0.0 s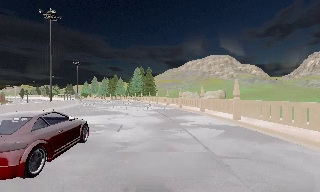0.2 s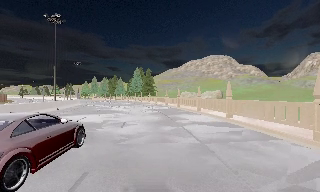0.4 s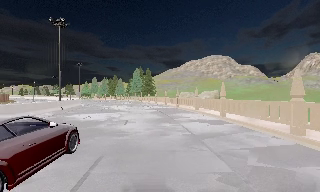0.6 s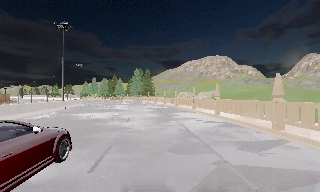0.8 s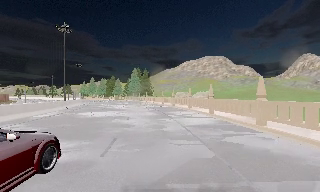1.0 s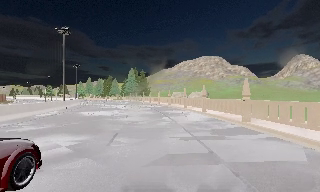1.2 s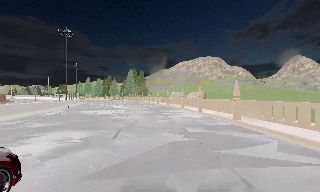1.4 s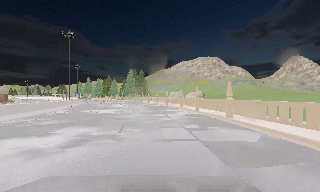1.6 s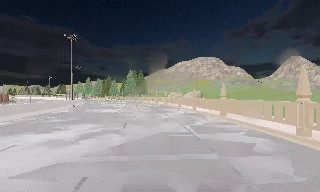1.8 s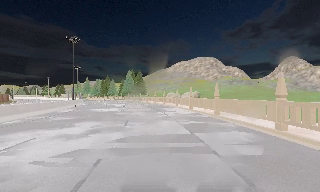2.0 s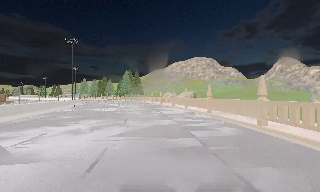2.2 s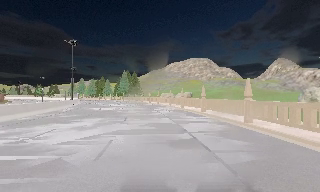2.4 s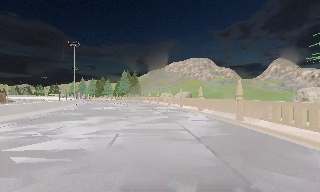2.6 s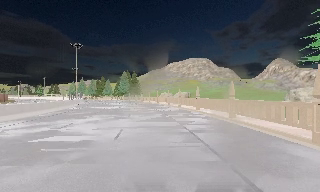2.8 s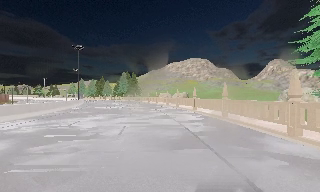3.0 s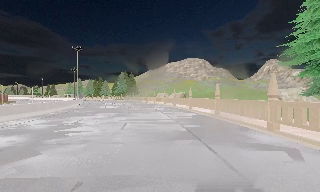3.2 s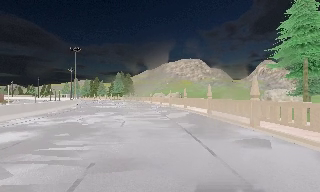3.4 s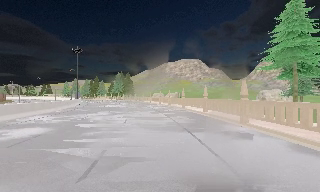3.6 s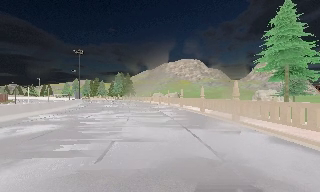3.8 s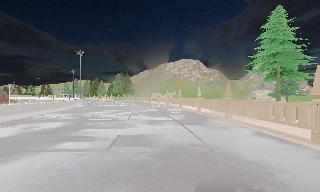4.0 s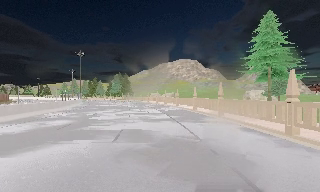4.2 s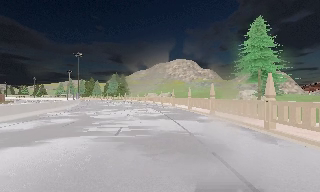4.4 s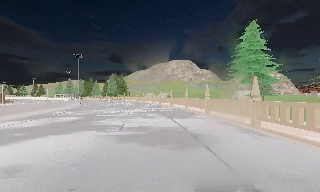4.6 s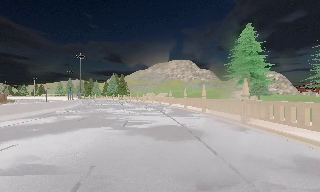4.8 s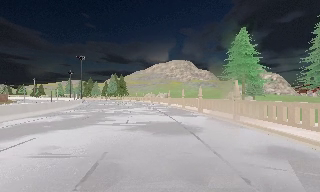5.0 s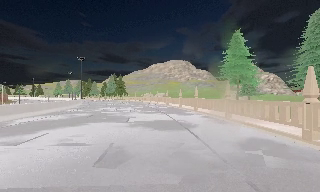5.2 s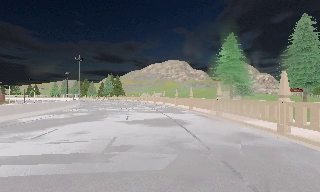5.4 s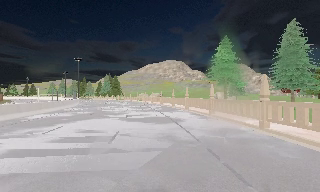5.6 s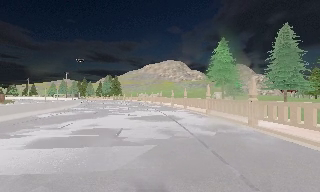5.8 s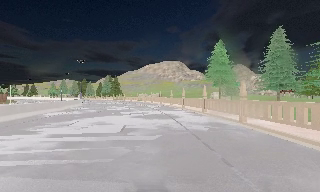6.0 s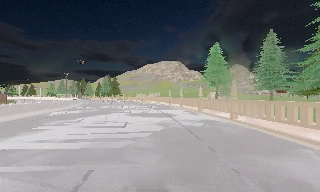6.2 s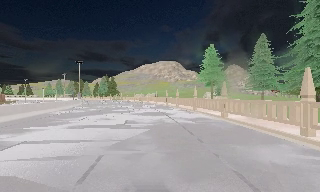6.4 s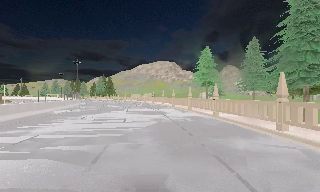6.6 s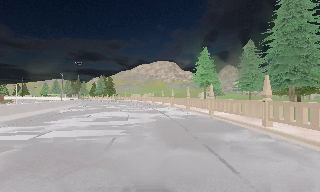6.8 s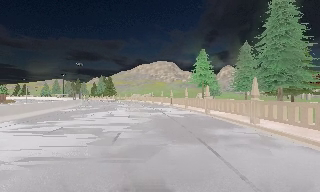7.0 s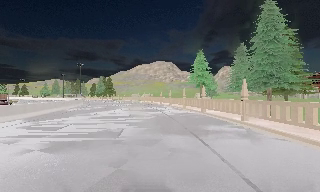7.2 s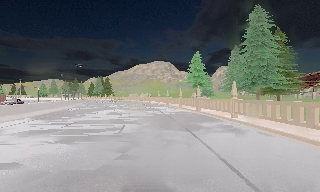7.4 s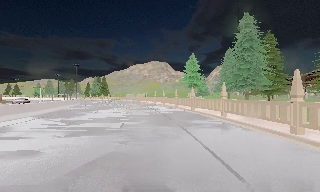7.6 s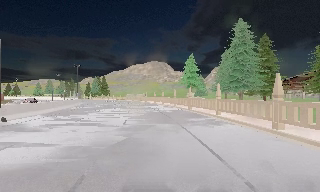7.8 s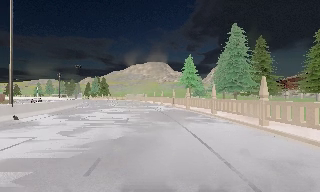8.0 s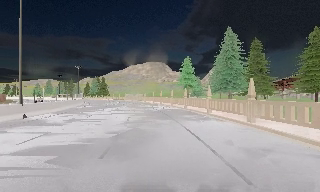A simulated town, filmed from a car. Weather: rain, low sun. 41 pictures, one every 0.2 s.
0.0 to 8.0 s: The camera pans to its right, which is clockwise from overhead, by about 20 degrees. It travels backward, about 40 m, so what stands in front gets smaller.
The film runs backward here.
